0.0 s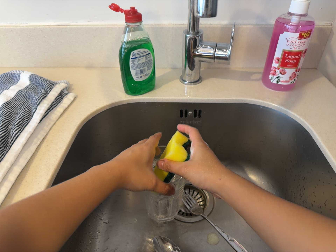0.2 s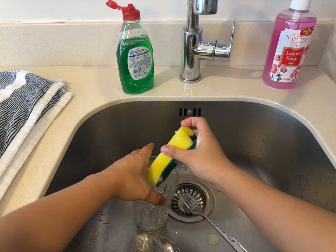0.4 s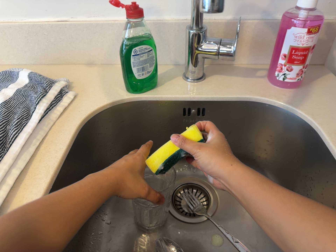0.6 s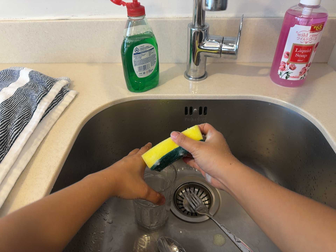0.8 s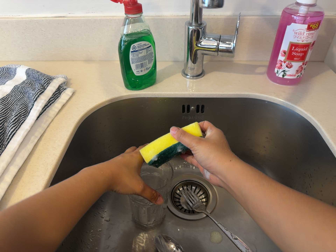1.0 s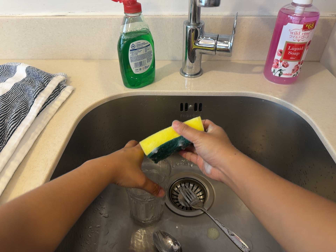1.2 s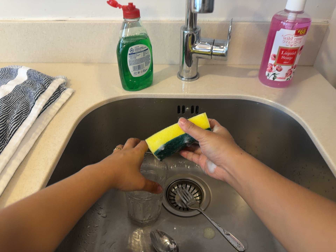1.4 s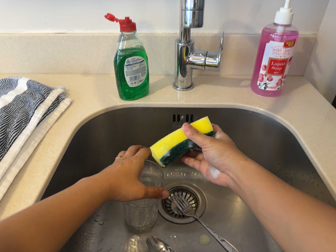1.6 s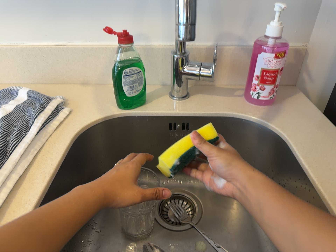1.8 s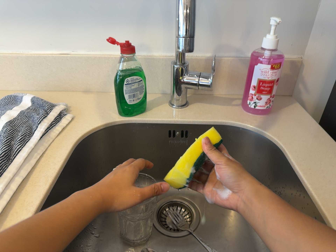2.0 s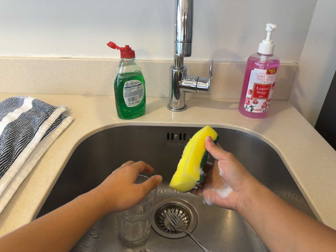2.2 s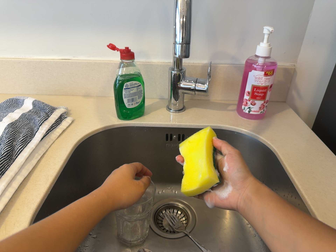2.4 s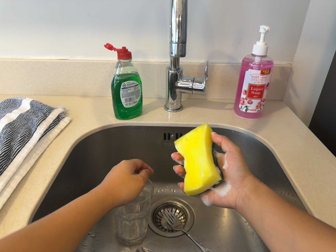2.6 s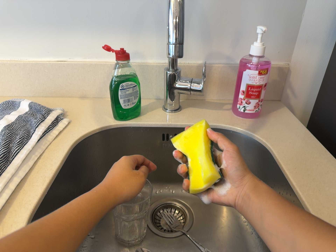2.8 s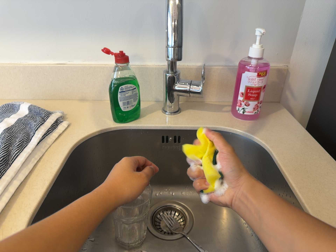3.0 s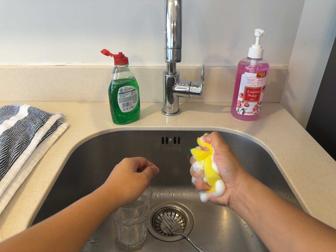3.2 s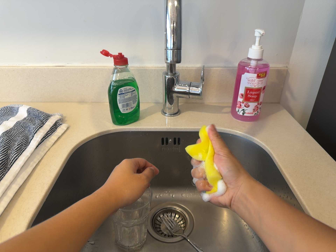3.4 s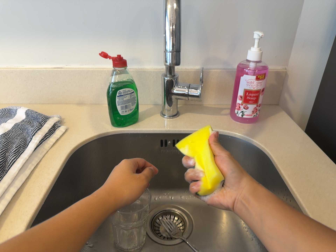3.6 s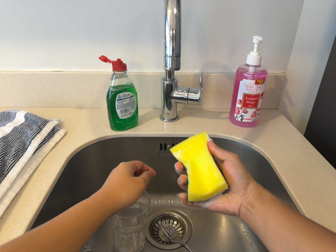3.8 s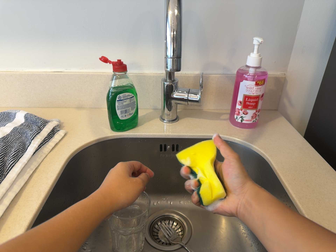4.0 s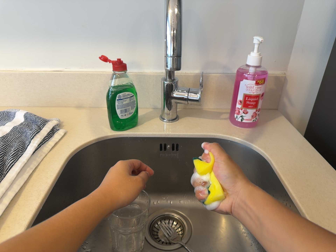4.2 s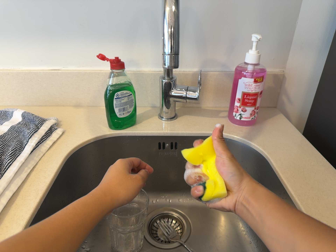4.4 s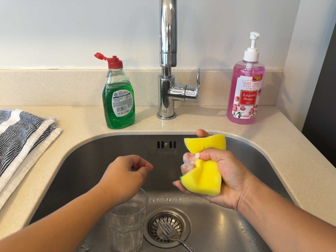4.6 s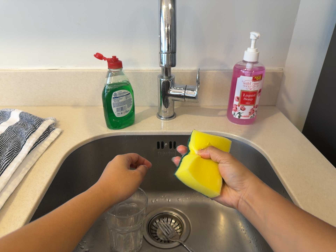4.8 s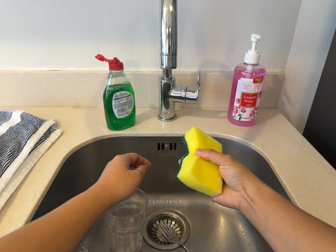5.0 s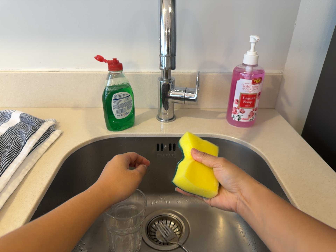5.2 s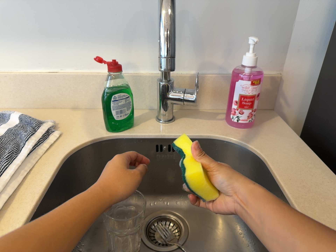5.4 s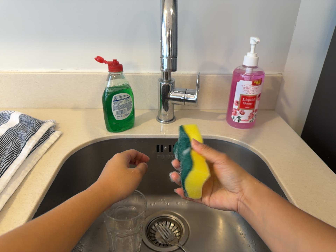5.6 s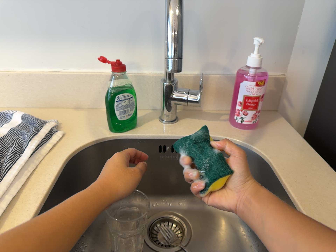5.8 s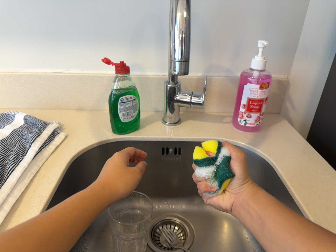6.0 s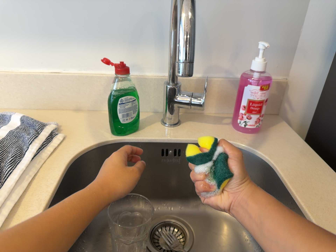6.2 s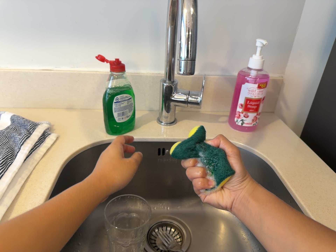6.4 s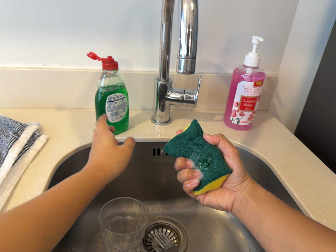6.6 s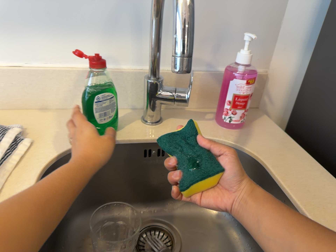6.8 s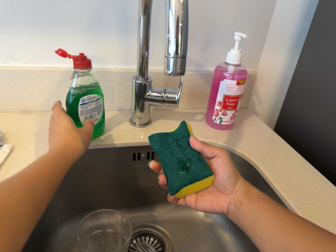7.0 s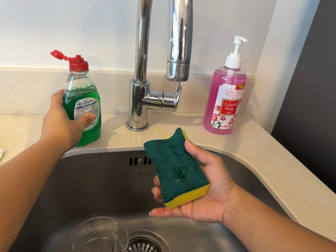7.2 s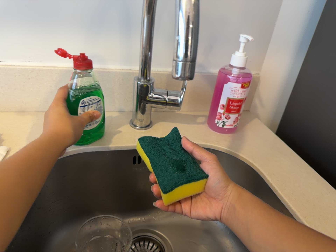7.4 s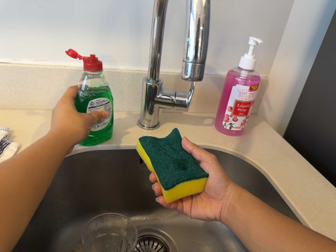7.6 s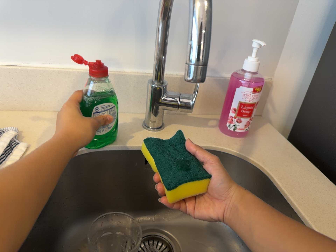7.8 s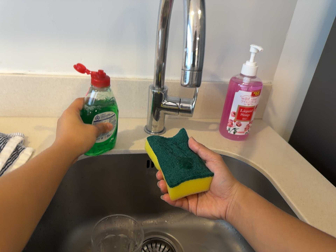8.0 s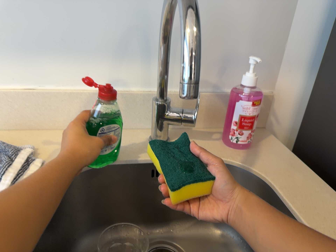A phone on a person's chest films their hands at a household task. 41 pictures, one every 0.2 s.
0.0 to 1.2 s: The camera shifts only a little, or ends up much as it began.
1.2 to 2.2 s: The camera travels backward, about 6 cm, so what stands in front gets smaller. Its aim tips toward the top of its view by about 10 degrees, and the scene shifts downward.
2.2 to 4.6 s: The camera keeps its place and its aim.
4.6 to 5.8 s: The camera shifts only a little, or ends up much as it began.
5.8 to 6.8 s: The camera pans to its right by about 10 degrees. It travels forward and to its left, about 9 cm, so what stands in front looms larger.
6.8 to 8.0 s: The camera shifts only a little, or ends up much as it began.
The film runs backward here.
